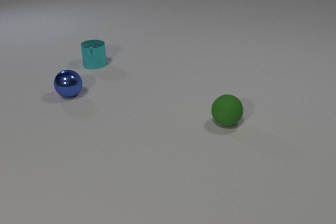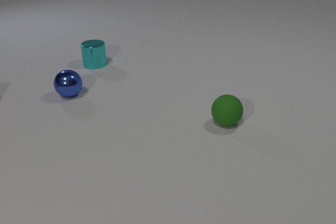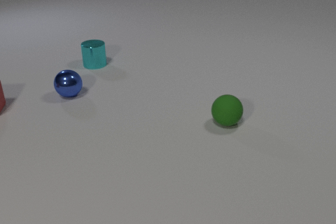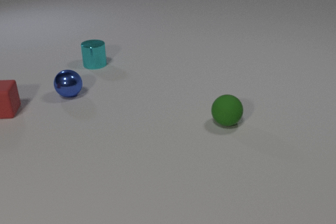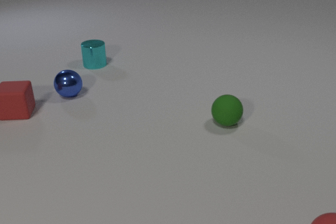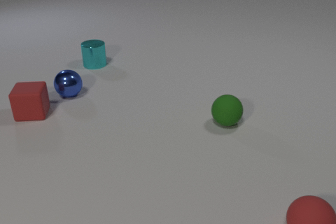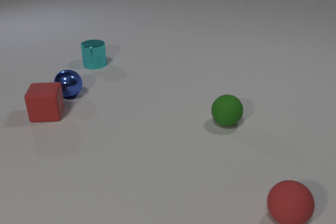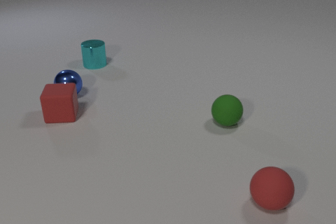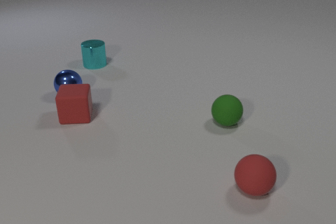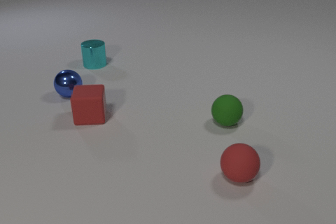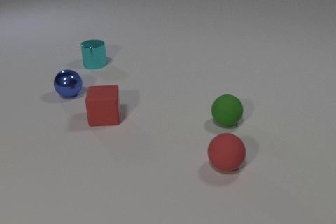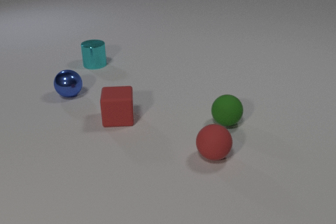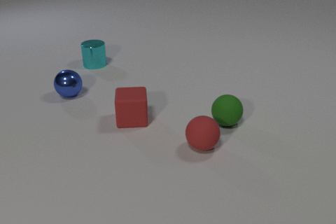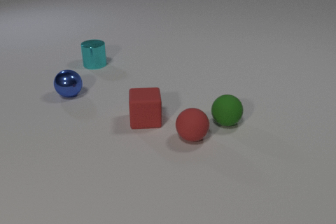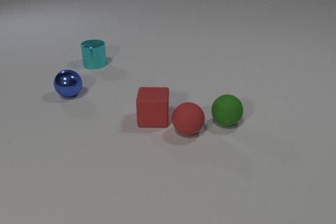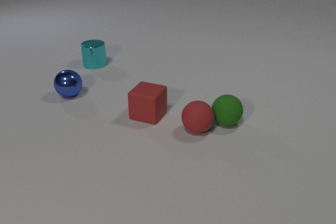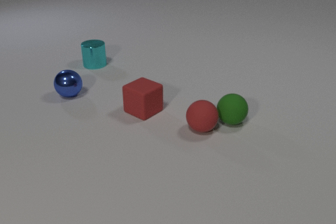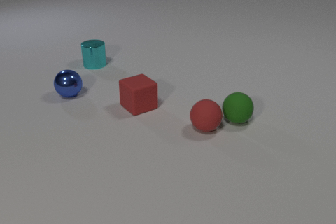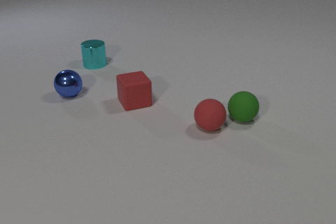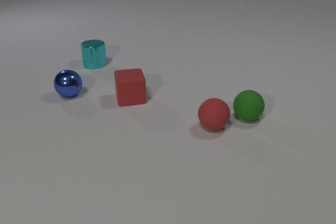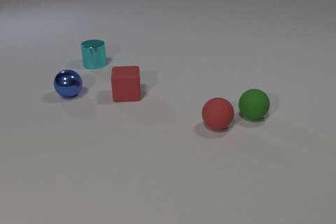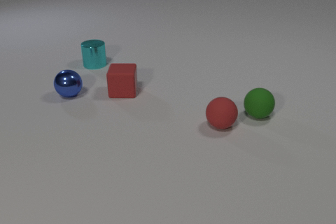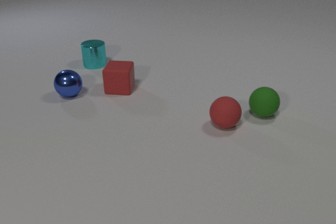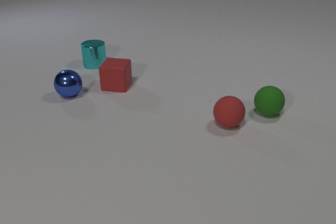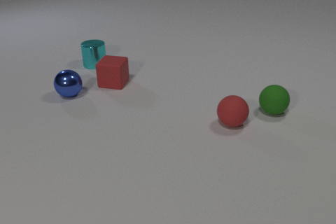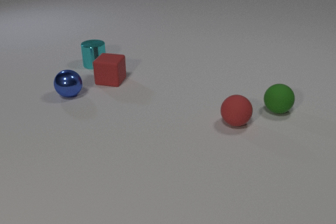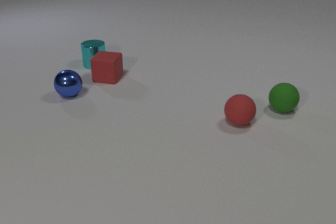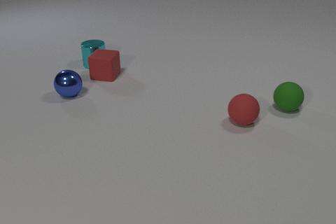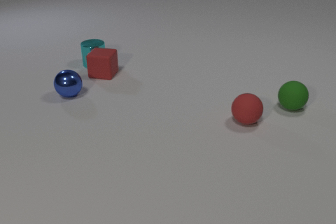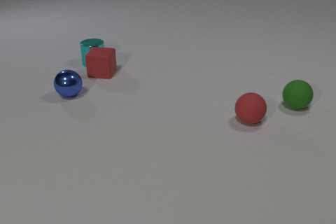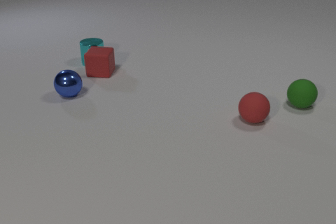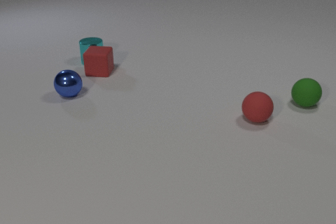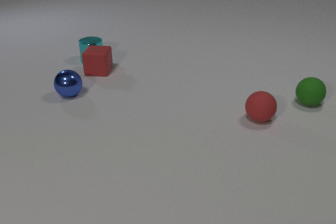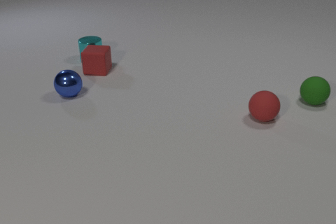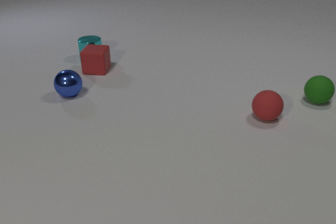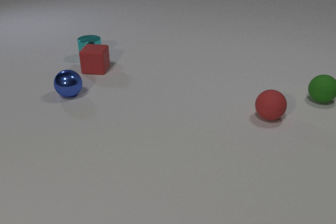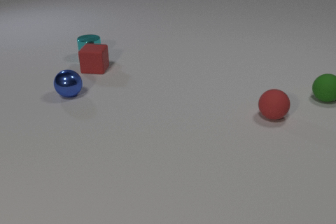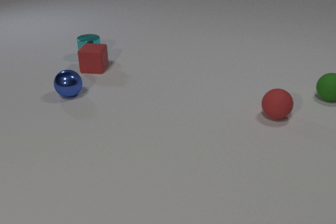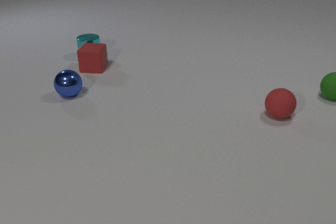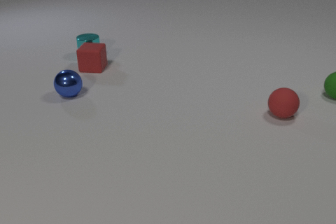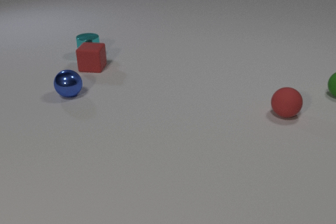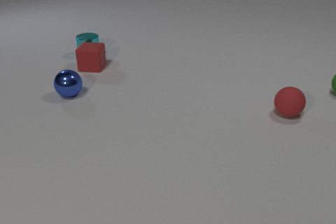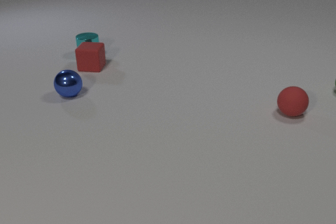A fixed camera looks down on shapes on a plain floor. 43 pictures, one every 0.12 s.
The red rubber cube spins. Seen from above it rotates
clockwise.
The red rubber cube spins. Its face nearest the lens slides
to the left.
0.00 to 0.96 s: The red rubber sphere comes in at the bottom edge, rolls to the left and away from the camera. The red rubber cube comes in at the left edge, slides to the right and toward the camera.
0.96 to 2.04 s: The red rubber sphere rolls away from the camera and to the left. The red rubber cube slides to the right, spins clockwise seen from above by about 60 degrees, its near face sliding to the left. The green rubber sphere rolls to the right and away from the camera. The red rubber sphere and the red rubber cube collide. The red rubber sphere and the green rubber sphere collide.
2.04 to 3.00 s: The red rubber sphere rolls to the right and away from the camera. The red rubber cube slides away from the camera and to the left, spins clockwise seen from above by about 45 degrees, its near face sliding to the left. The green rubber sphere rolls to the right and away from the camera.
3.00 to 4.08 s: The red rubber sphere rolls to the right and away from the camera. The red rubber cube slides away from the camera and to the left. The green rubber sphere rolls to the right and away from the camera. The cyan metal cylinder slides away from the camera. The red rubber cube and the cyan metal cylinder collide.
4.08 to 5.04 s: The red rubber sphere rolls to the right and away from the camera. The red rubber cube slides away from the camera and to the left. The green rubber sphere rolls away from the camera and to the right. The cyan metal cylinder slides away from the camera.
What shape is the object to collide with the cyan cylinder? cube.
What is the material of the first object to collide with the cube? rubber.
Are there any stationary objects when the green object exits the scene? yes.
